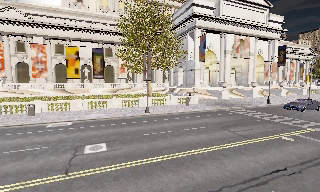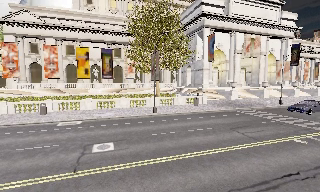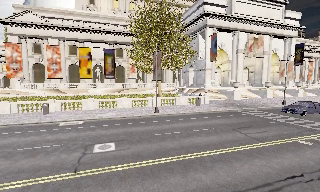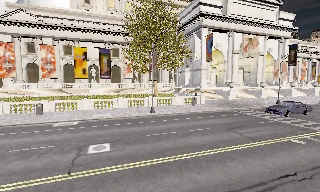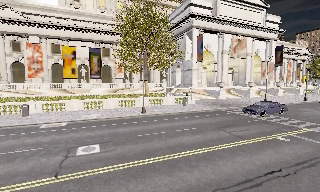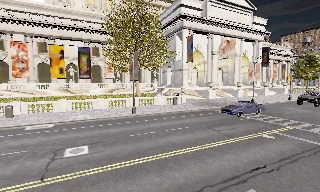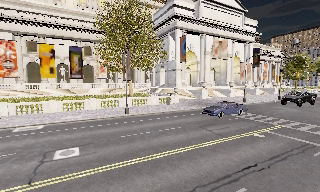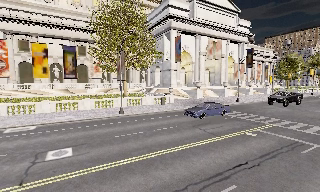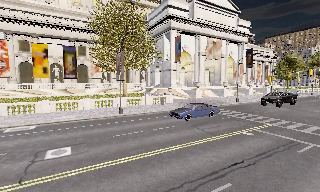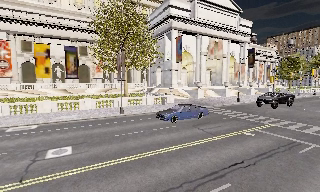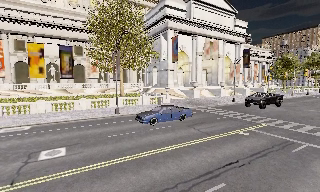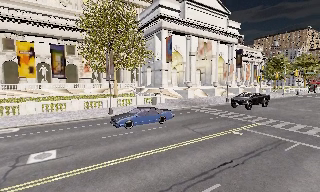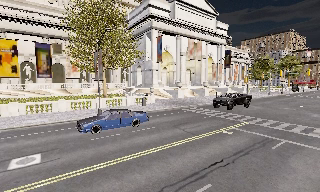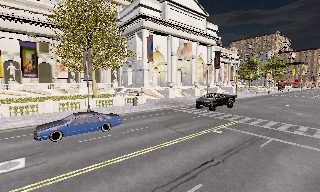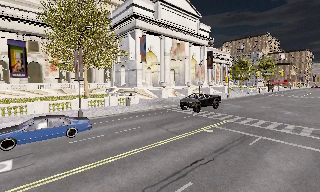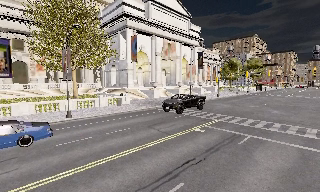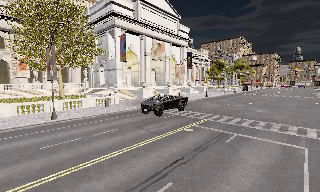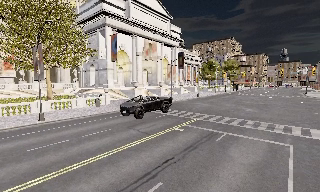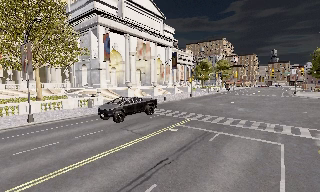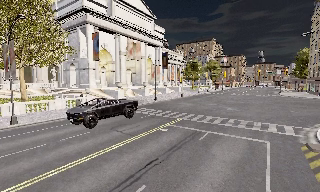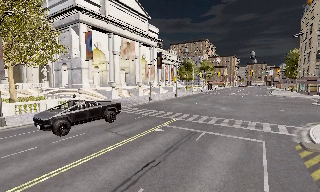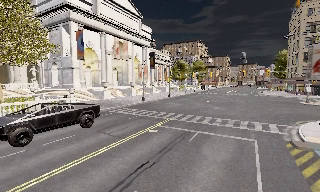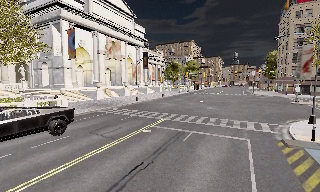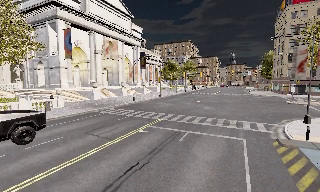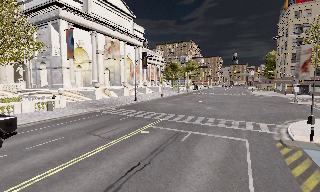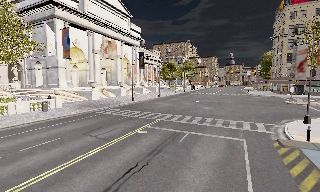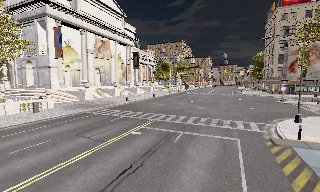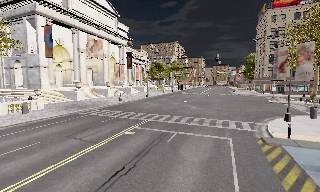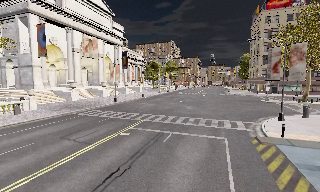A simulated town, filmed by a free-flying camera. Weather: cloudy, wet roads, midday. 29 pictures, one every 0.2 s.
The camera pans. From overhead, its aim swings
clockwise.
The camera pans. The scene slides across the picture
to the left.
0.0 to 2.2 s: The scene slides to the left, as the camera pans about 10 degrees to its right. It travels to its right, about 1 m, so close, fixed things drift to the left.
2.2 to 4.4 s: The scene slides to the left, as the camera pans about 30 degrees to its right. It travels forward, about 1 m.
4.4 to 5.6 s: The camera shifts only a little, or ends up much as it began.
The film runs forward here.
